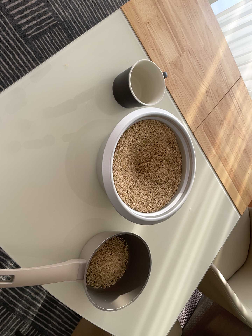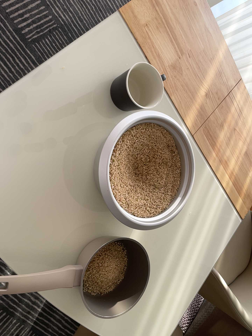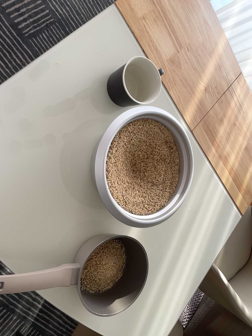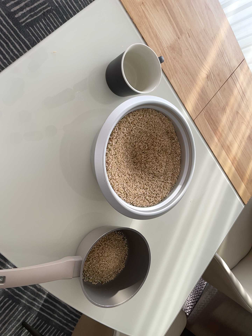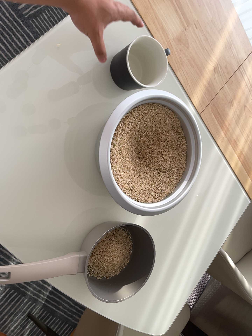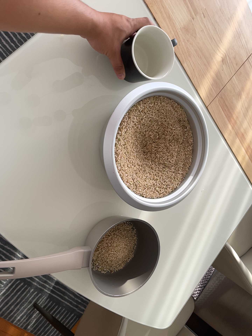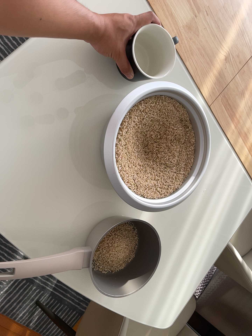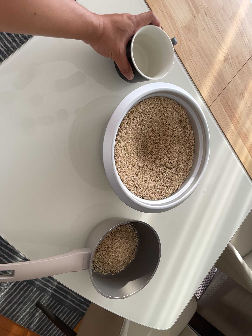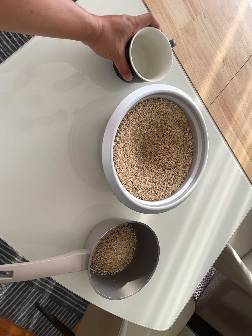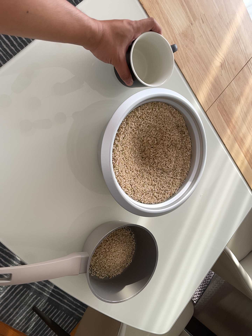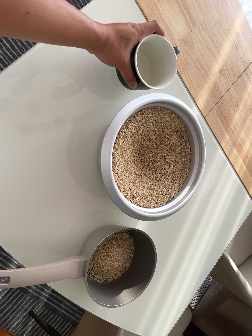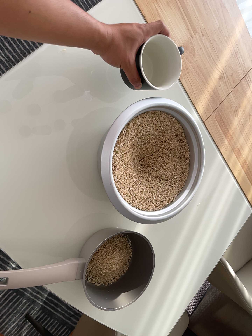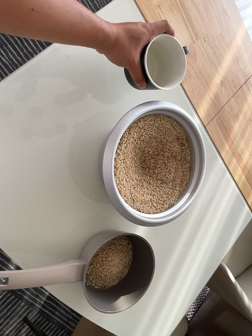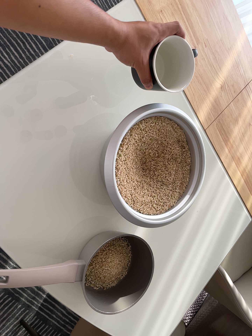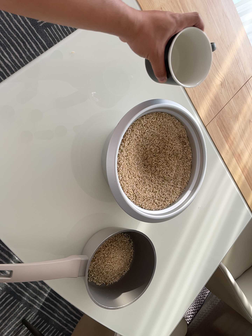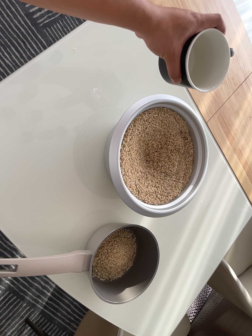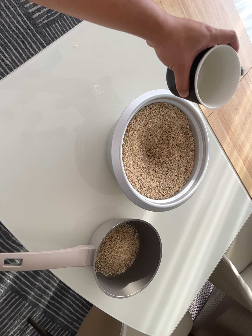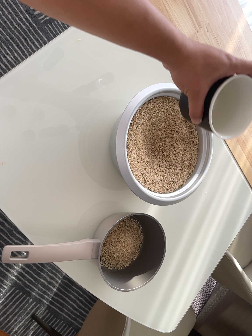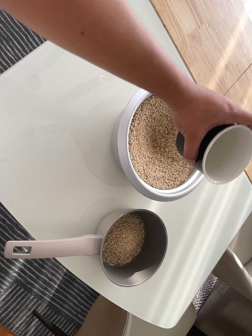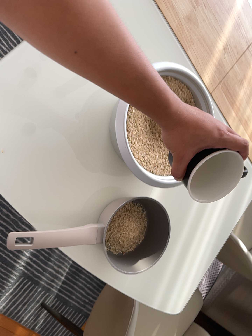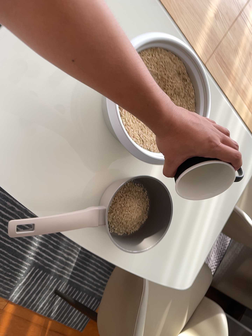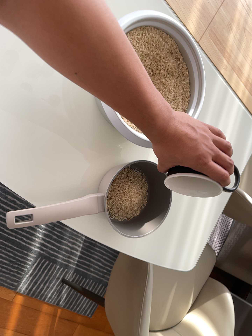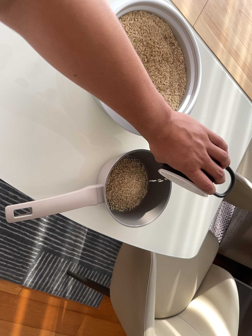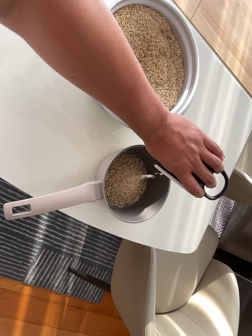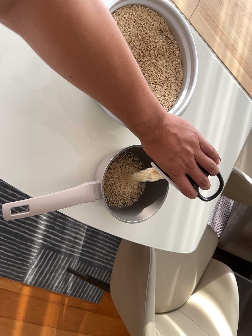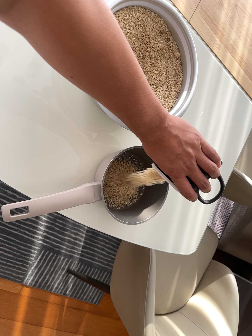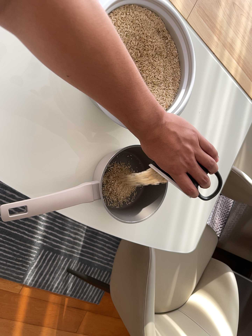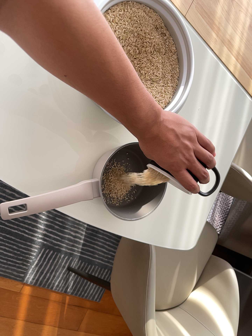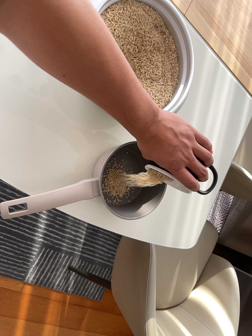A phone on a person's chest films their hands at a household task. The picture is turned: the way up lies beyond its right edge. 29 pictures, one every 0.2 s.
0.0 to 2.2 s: The camera shifts only a little, or ends up much as it began.
2.2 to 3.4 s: The camera travels toward the bottom of its view, about 6 cm.
3.4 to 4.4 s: The camera's aim tips toward the bottom of its view by about 10 degrees, and the scene shifts upward. It rolls about its line of sight by about 15 degrees, and the scene rotates counterclockwise.
4.4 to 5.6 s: The camera shifts only a little, or ends up much as it began.
The film runs backward here.
